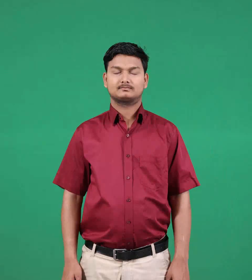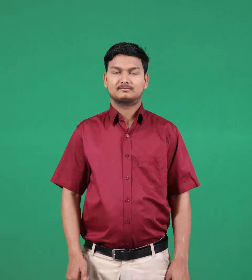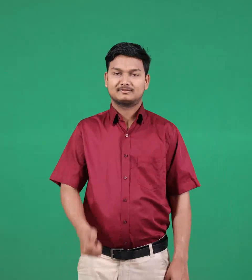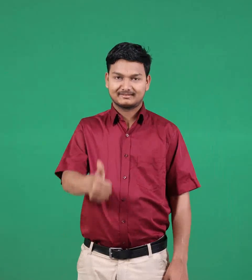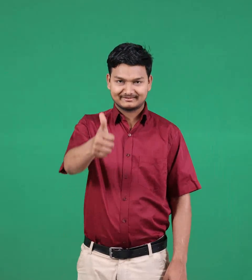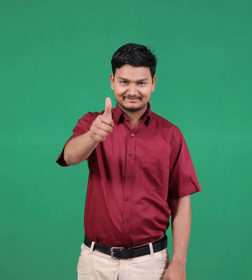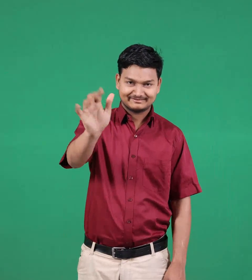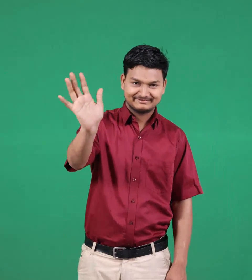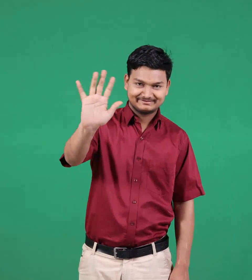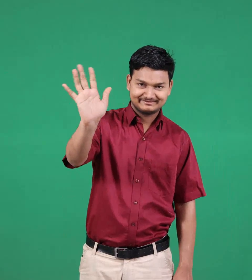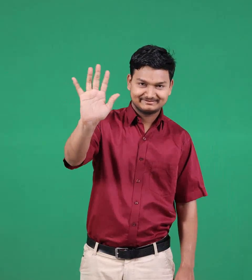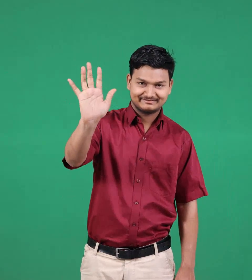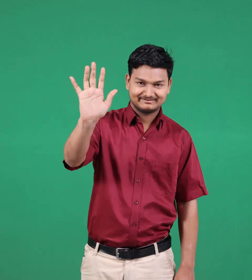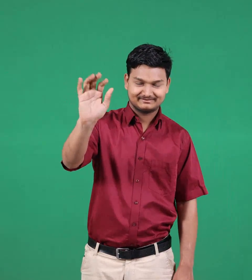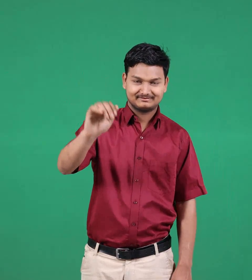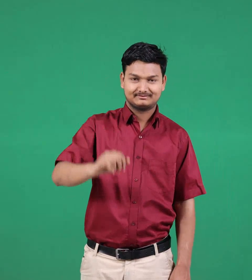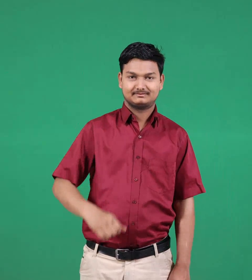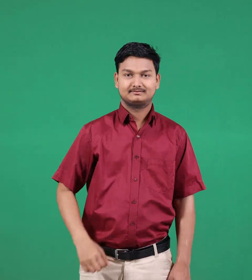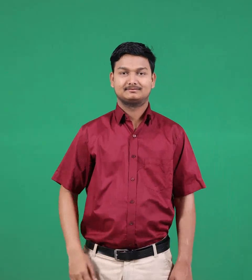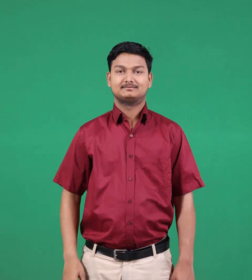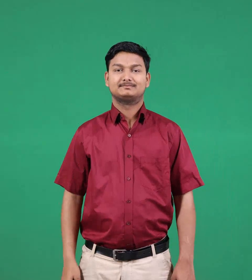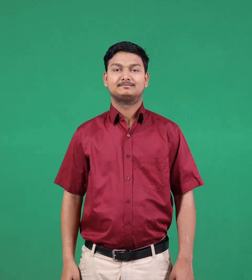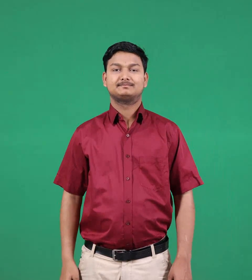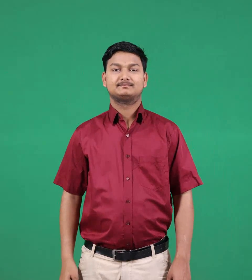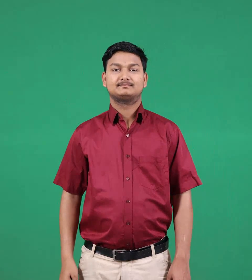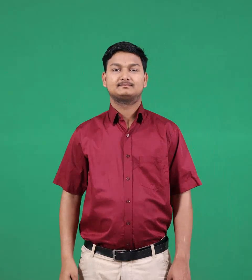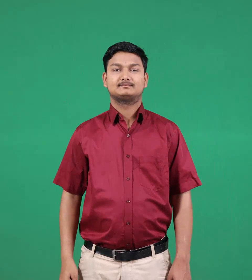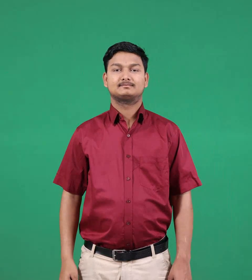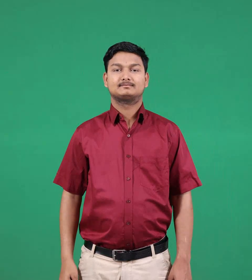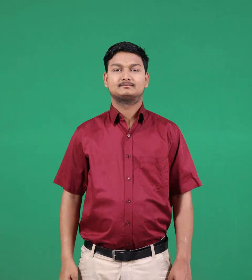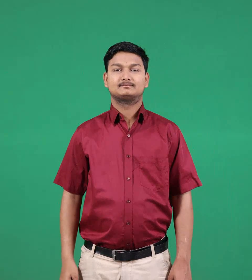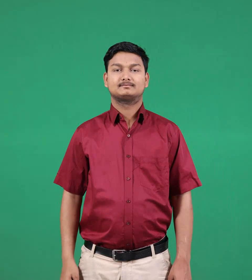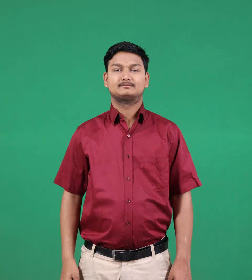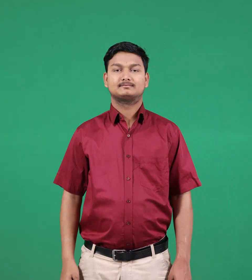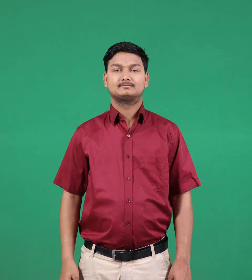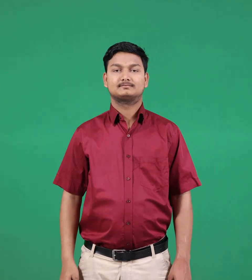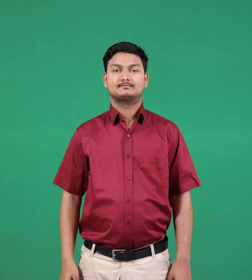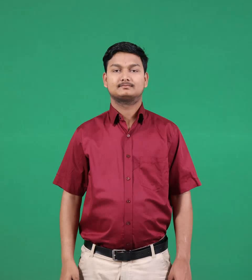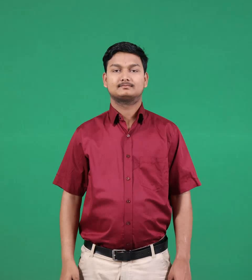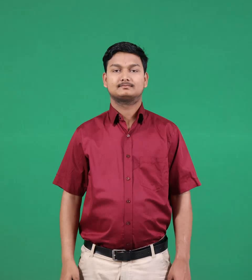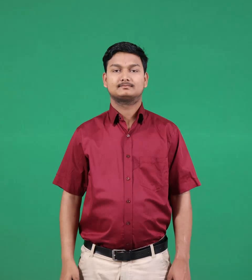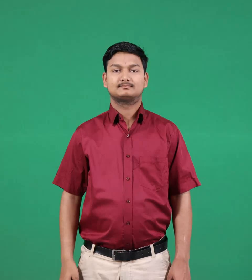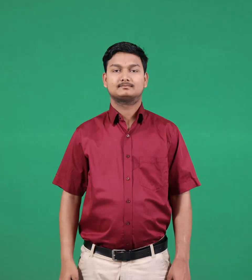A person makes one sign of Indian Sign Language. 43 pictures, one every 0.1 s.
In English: goodbye
